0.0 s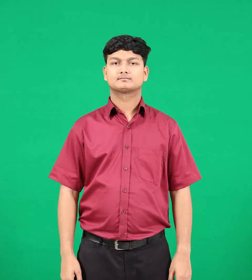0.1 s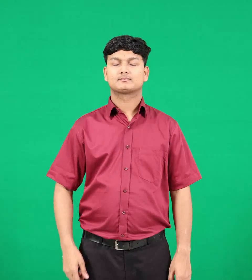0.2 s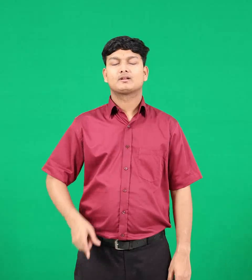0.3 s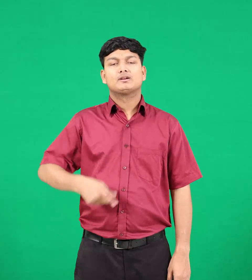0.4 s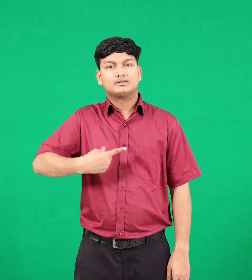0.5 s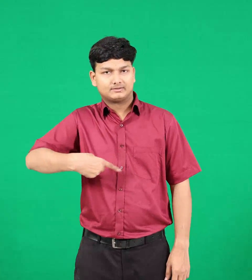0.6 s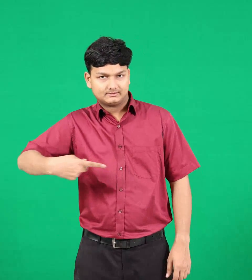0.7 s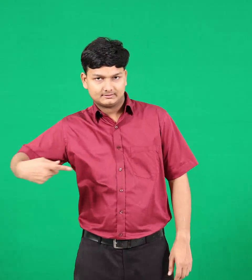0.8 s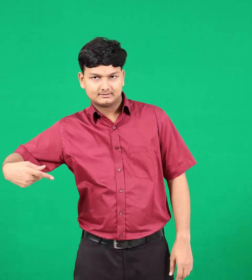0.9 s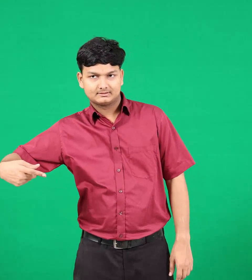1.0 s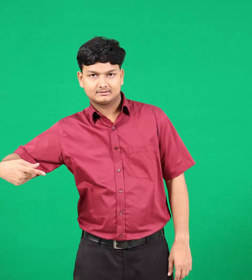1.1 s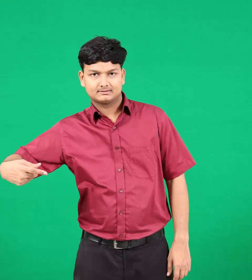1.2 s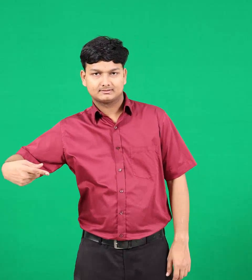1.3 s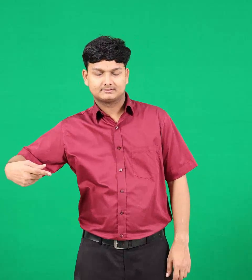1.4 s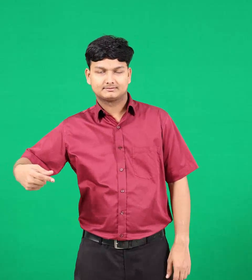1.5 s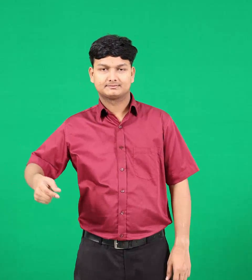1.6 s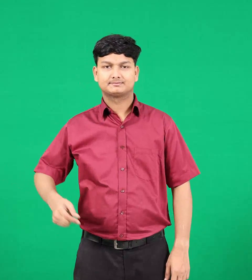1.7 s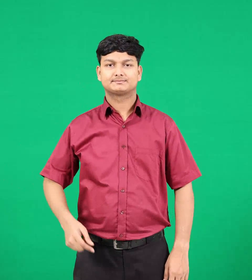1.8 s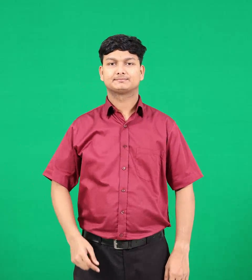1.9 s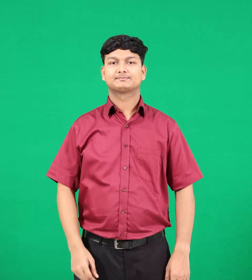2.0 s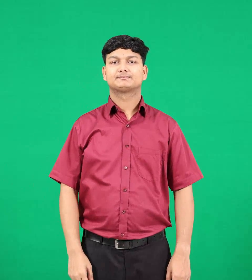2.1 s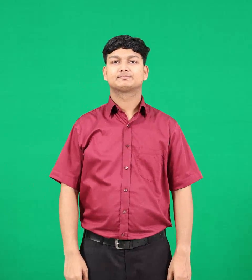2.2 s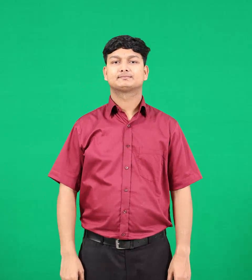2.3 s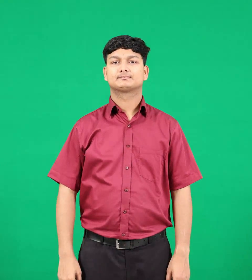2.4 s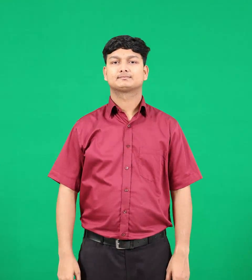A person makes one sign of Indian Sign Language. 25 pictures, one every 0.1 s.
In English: daily
